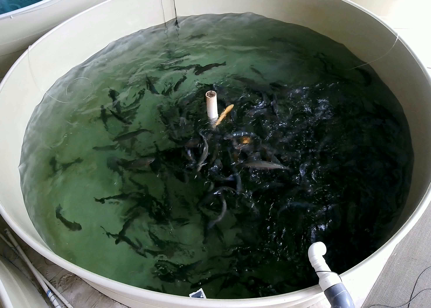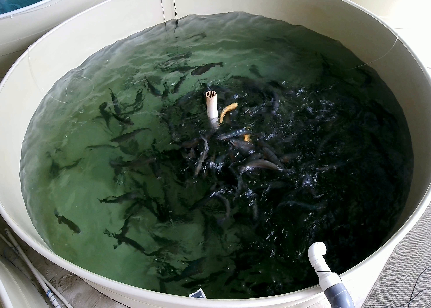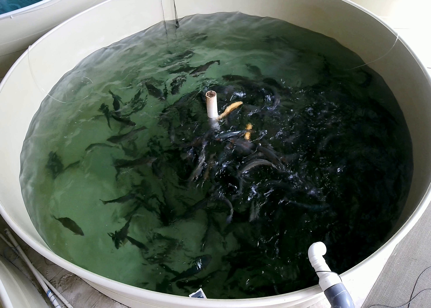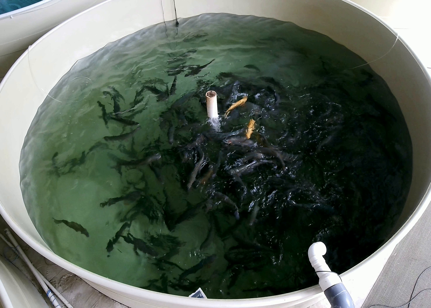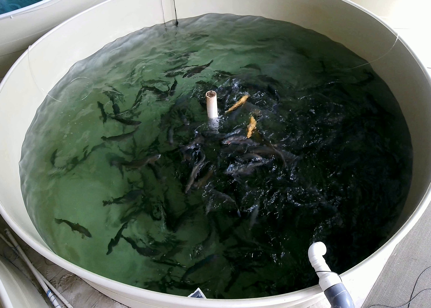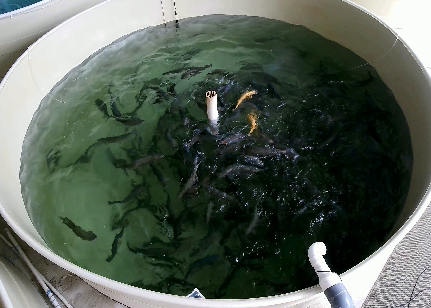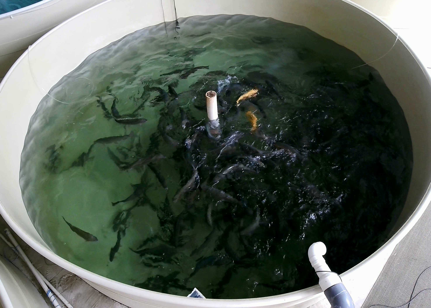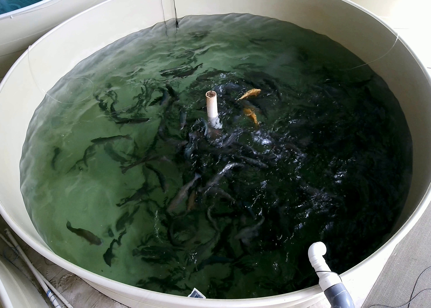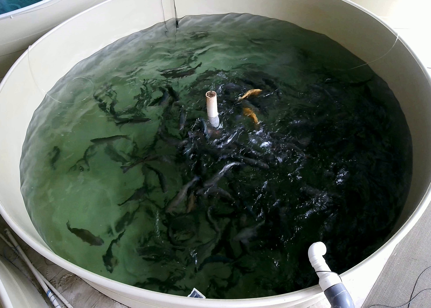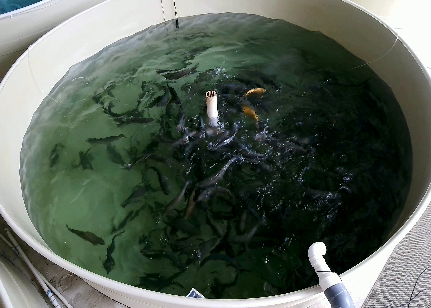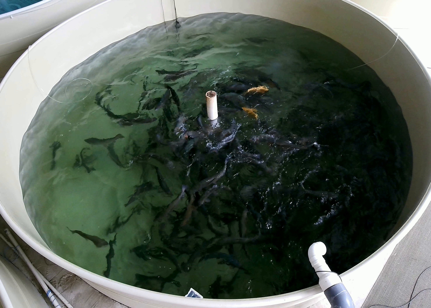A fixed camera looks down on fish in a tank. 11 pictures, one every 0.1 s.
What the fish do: Weak feeding.
